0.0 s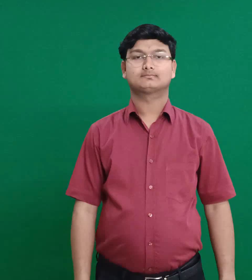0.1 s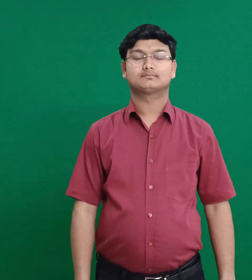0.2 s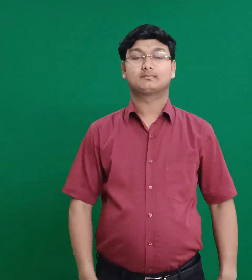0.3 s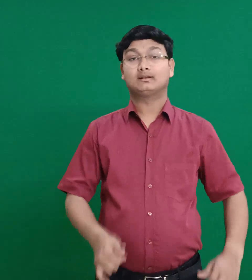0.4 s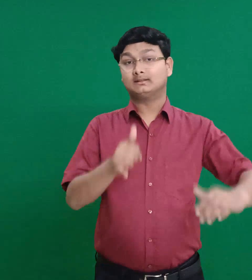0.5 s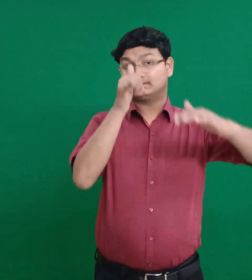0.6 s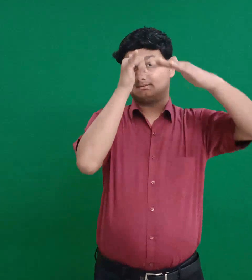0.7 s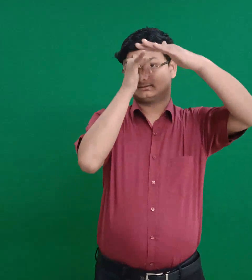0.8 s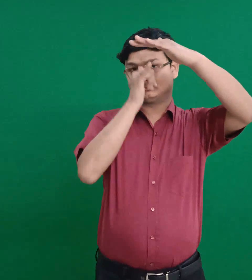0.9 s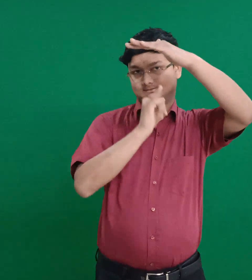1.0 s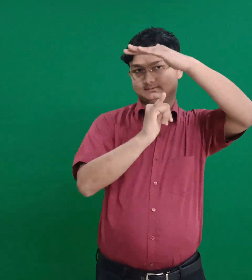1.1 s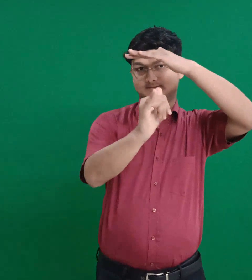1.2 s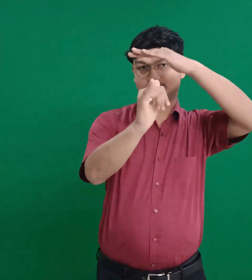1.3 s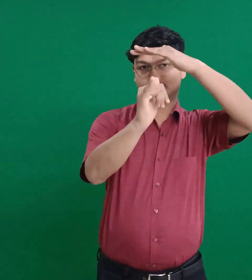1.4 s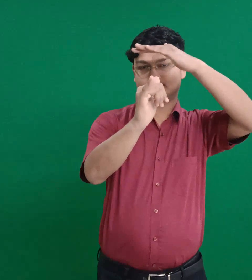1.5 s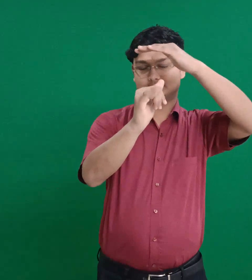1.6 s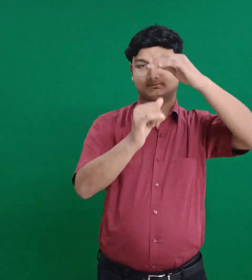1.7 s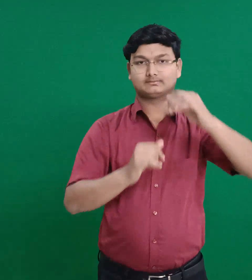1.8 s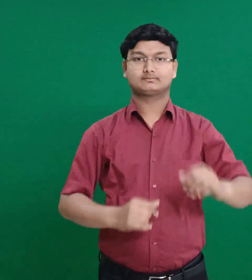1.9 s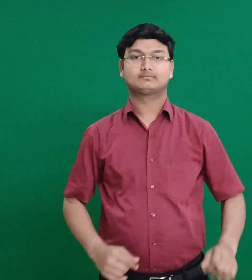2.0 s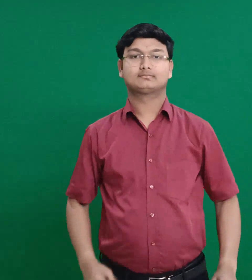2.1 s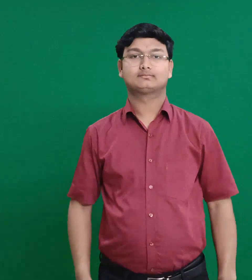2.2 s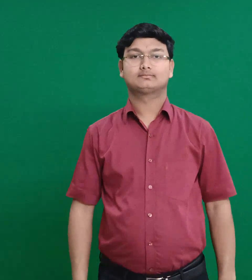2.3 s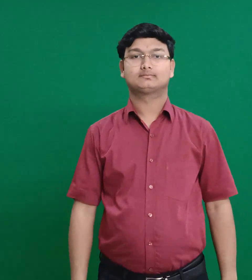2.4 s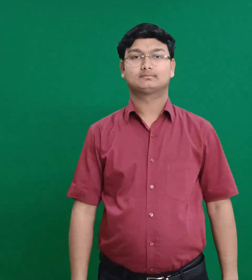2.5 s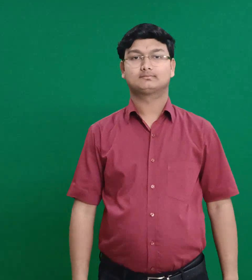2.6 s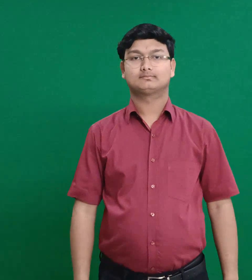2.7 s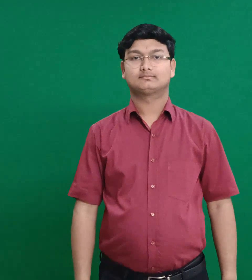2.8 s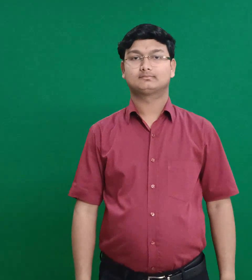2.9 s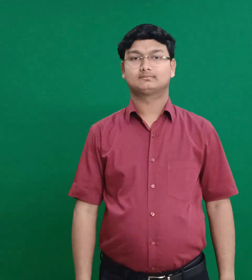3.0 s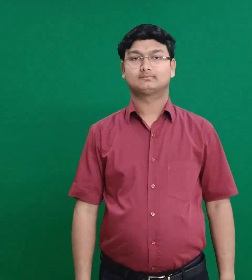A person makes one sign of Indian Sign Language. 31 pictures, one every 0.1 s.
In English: prophet of joel
